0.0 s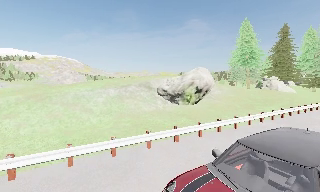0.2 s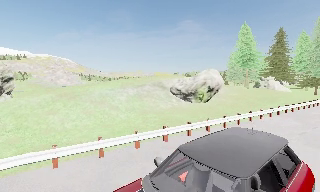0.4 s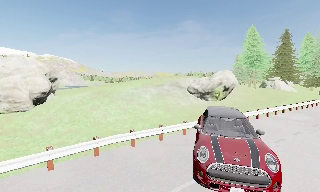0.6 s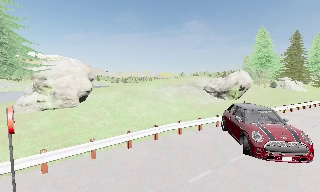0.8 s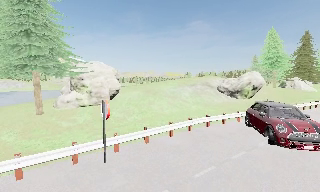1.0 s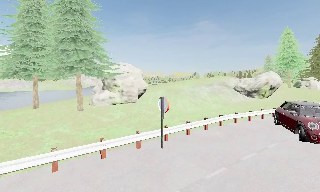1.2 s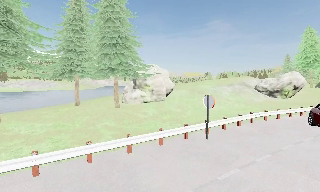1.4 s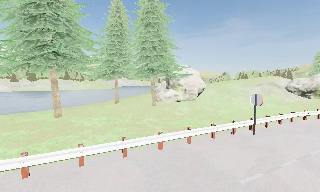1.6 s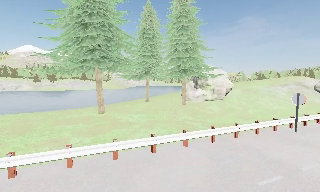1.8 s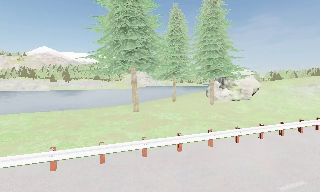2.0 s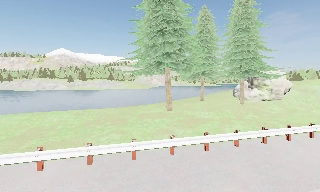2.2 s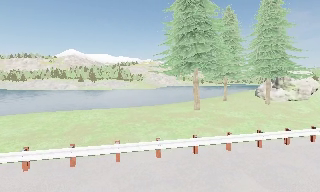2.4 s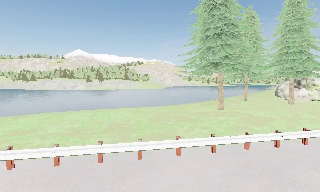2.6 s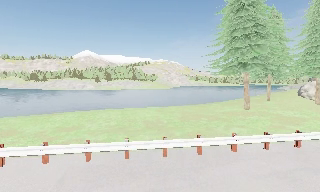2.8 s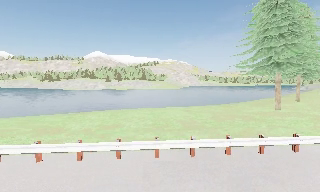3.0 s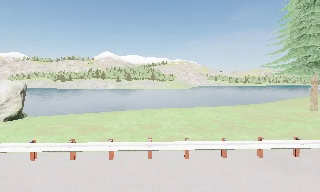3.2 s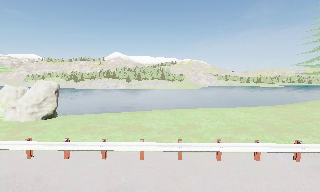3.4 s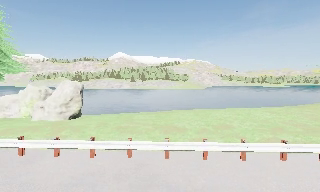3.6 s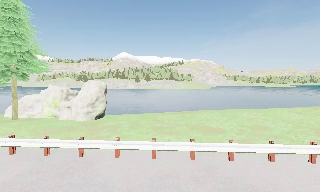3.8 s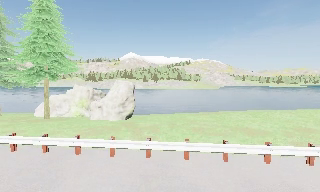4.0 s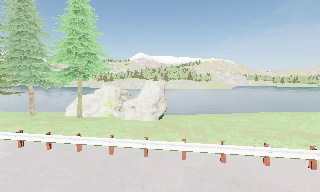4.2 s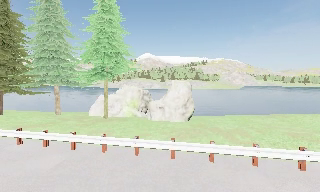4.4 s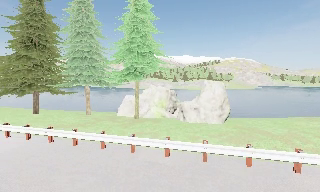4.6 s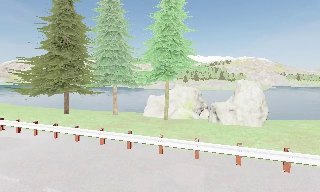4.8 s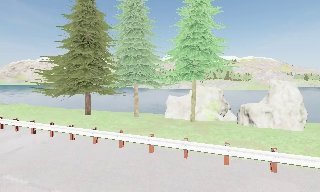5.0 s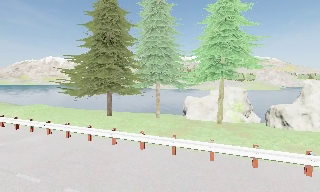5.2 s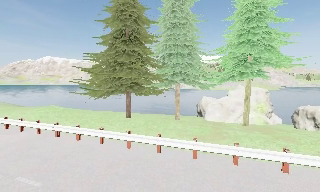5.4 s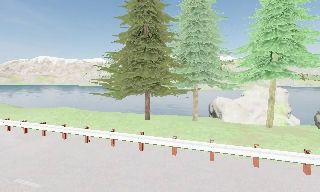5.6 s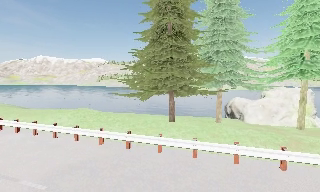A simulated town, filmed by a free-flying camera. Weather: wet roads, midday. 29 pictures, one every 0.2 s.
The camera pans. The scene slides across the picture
to the right.
The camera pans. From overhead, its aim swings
counterclockwise.
0.0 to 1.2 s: The camera travels to its left and backward, about 15 m, so close, fixed things drift to the right.
1.2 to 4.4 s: The scene slides to the right, as the camera pans about 45 degrees to its left. It travels to its left, about 35 m, so close, fixed things drift to the right.
4.4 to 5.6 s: The camera travels to its left, about 13 m, so close, fixed things drift to the right.
The film runs forward here.
